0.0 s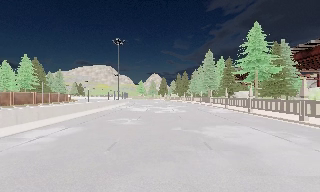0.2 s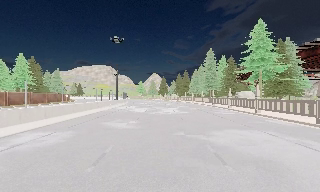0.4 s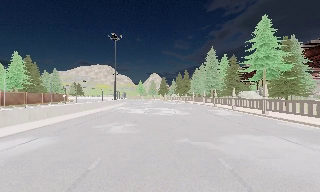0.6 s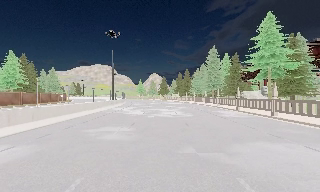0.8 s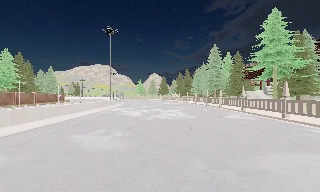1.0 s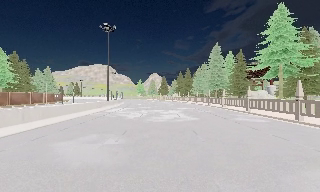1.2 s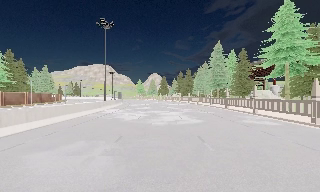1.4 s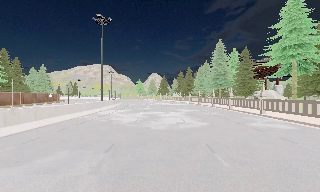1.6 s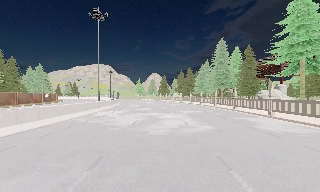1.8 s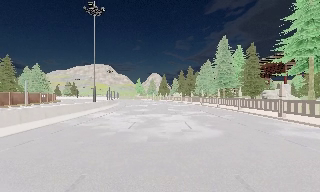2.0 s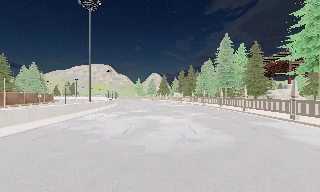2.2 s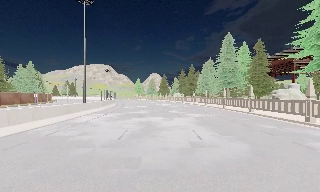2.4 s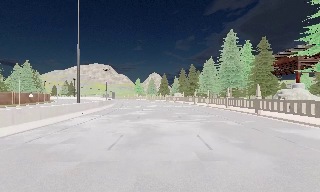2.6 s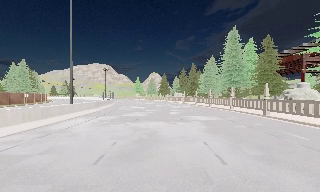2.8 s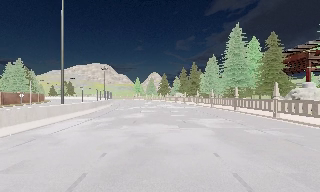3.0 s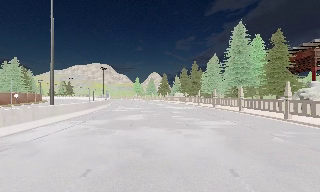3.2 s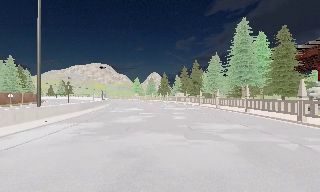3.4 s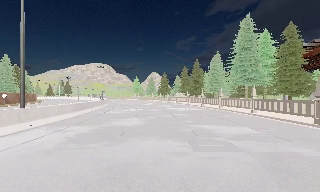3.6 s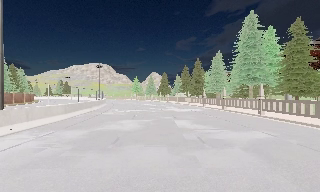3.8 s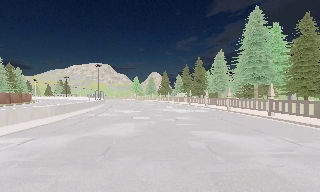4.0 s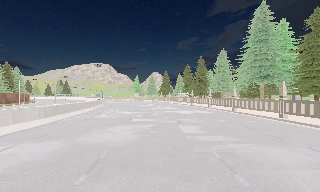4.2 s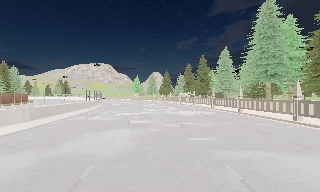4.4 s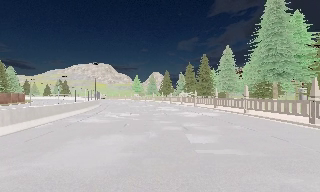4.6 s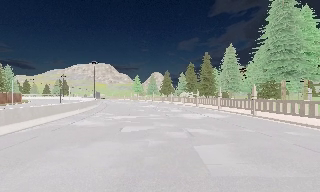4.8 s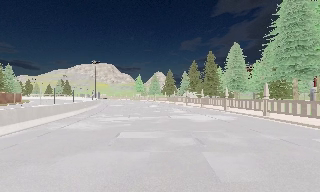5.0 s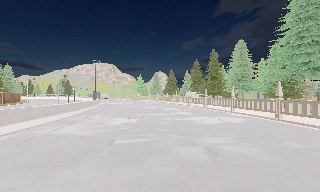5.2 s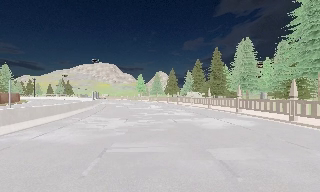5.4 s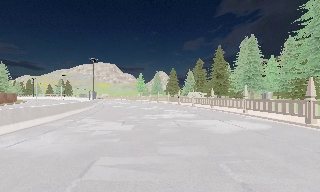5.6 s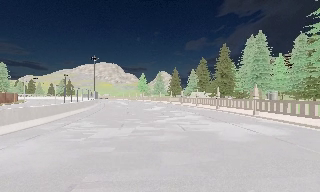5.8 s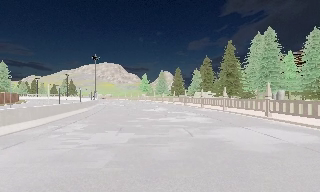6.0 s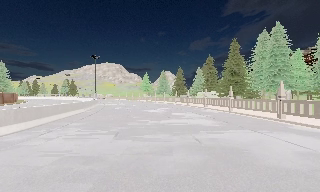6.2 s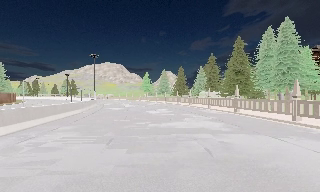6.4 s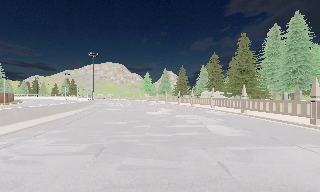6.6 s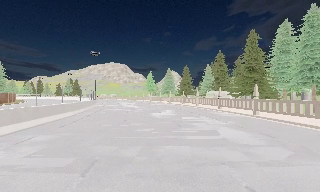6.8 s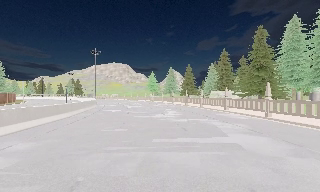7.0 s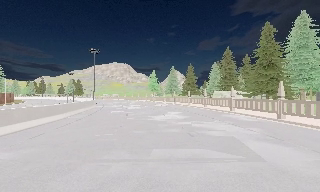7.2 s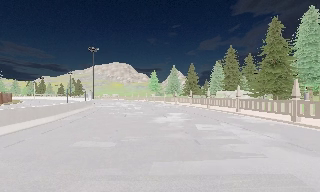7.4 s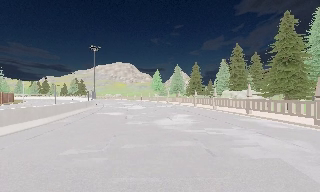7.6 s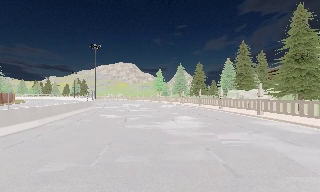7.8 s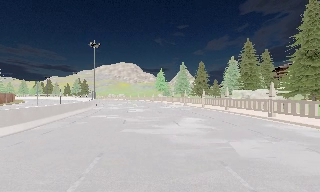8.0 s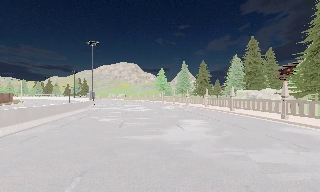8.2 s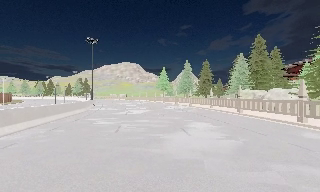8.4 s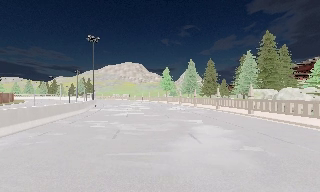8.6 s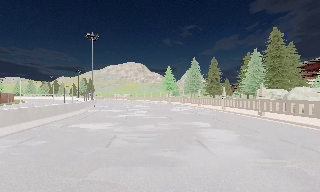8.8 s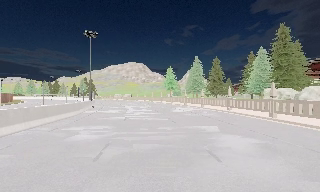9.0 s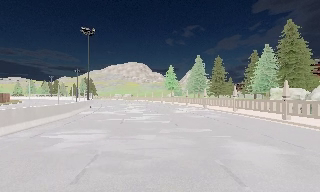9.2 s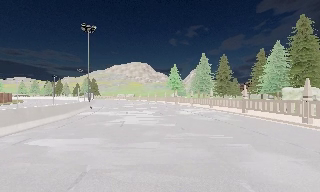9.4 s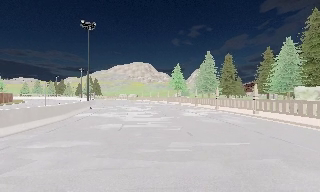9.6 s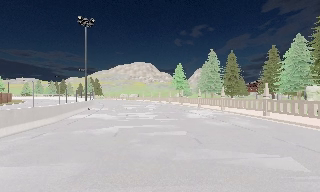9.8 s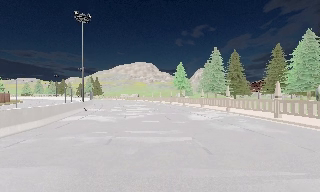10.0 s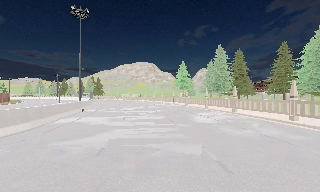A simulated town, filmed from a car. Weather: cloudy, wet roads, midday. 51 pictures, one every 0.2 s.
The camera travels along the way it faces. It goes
forward.
0.0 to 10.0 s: The camera swings to its left by about 15 degrees, and the scene slides to the right. It travels forward, about 60 m, so what stands in front looms larger.
The film runs forward here.
